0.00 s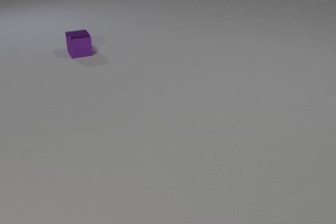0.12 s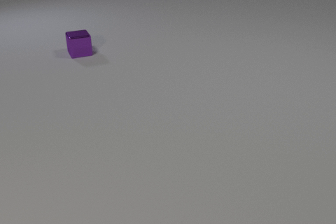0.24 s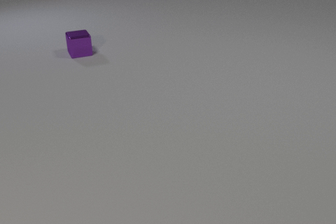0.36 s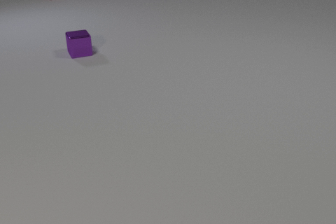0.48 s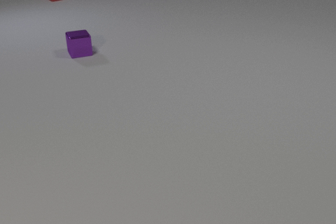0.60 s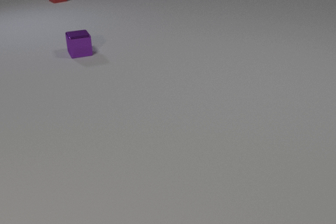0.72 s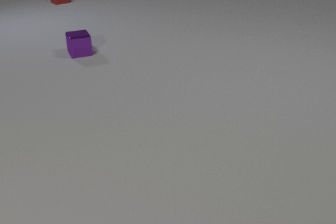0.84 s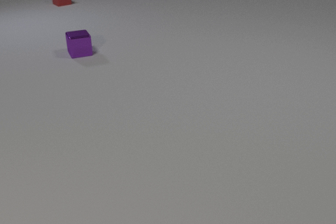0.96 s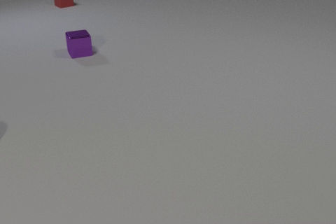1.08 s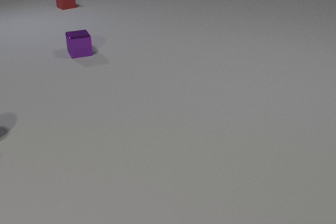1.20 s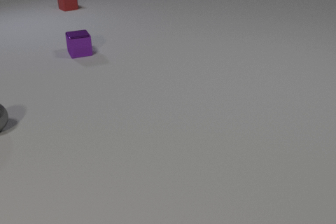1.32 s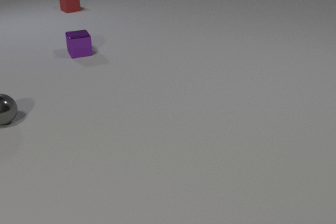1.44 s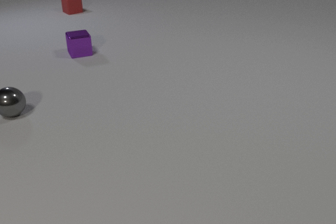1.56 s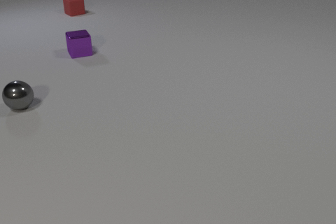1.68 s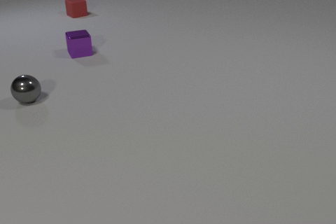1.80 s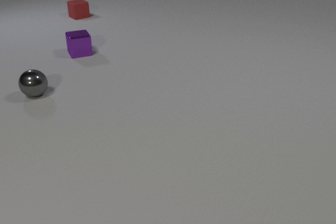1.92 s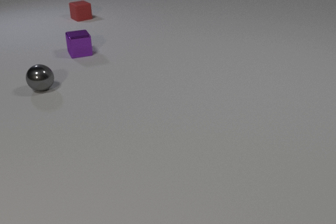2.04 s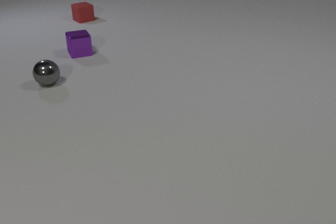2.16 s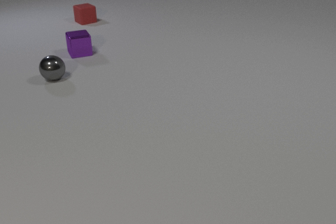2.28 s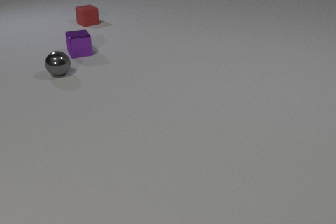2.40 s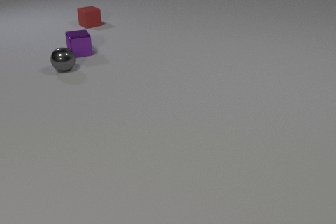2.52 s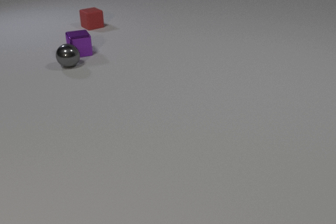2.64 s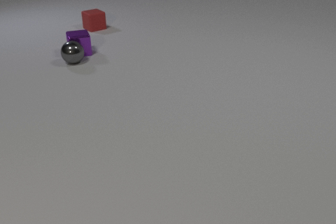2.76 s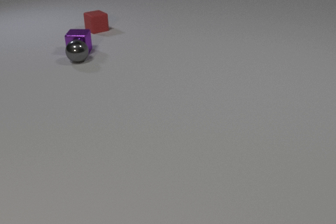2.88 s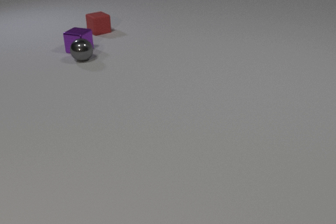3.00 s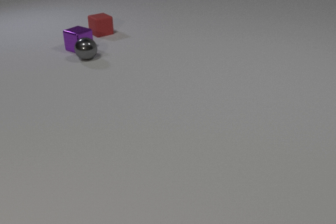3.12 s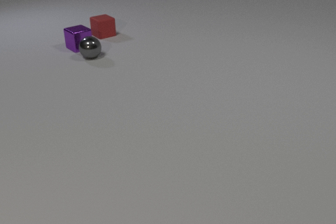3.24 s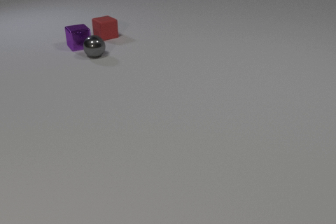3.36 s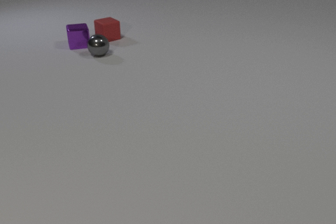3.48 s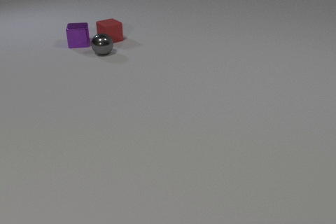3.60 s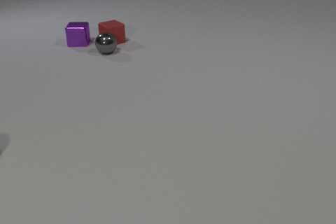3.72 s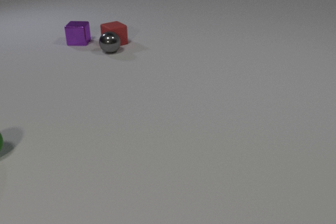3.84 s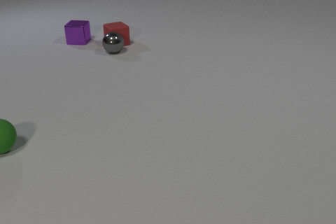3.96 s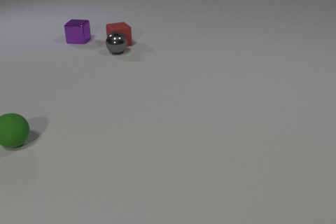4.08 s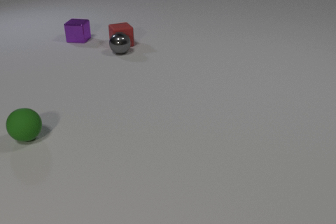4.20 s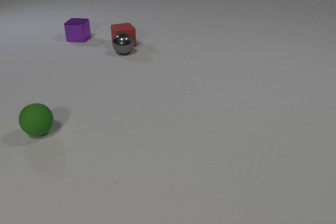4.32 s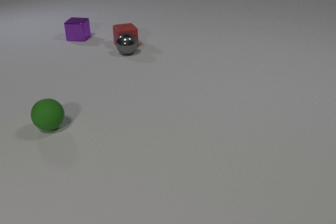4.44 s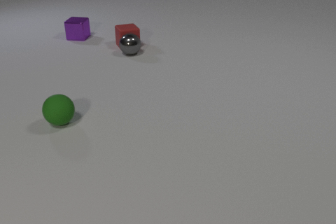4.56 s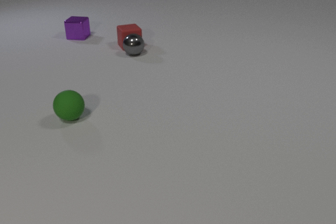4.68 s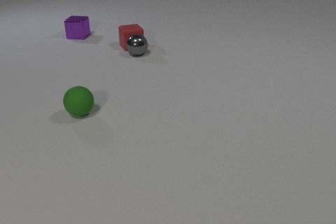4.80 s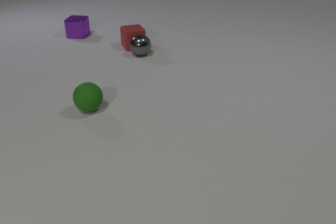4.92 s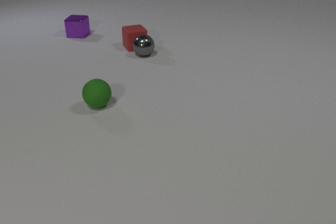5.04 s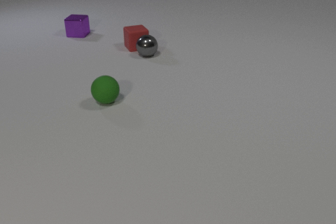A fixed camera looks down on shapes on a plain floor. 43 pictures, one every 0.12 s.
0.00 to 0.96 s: The red rubber cube comes in at the top edge, slides toward the camera.
0.96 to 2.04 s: The gray metal sphere comes in at the left edge, rolls away from the camera and to the right. The red rubber cube slides toward the camera.
2.04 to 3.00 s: The gray metal sphere rolls away from the camera and to the right. The purple metal cube slides away from the camera, spins so that its near face slides to the left, clockwise seen from above. The red rubber cube slides toward the camera. The gray metal sphere and the purple metal cube collide.
3.00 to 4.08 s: The gray metal sphere rolls to the right. The purple metal cube slides away from the camera, spins clockwise seen from above by about 60 degrees, its near face sliding to the left. The red rubber cube slides toward the camera and to the right. The green rubber sphere comes in at the left edge, rolls to the right and away from the camera. The gray metal sphere and the red rubber cube collide.
4.08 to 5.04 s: The gray metal sphere rolls to the right. The purple metal cube slides away from the camera. The red rubber cube slides to the right and toward the camera. The green rubber sphere rolls to the right and away from the camera.
How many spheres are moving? 2.
What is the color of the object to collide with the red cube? gray.
What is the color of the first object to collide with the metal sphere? purple.
